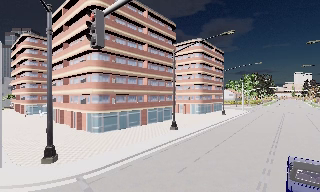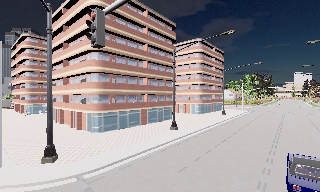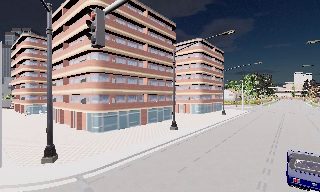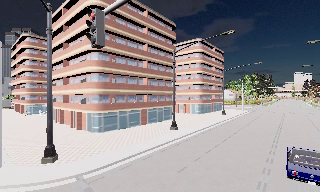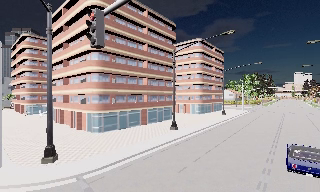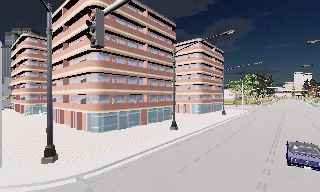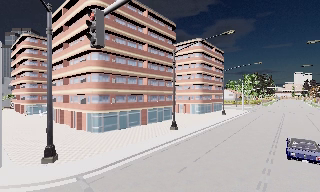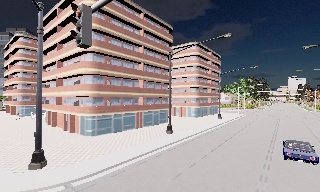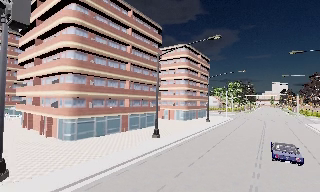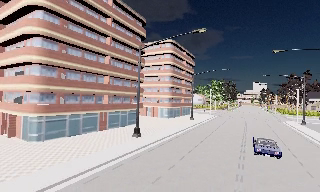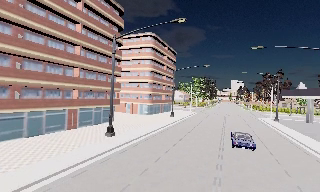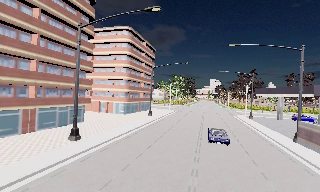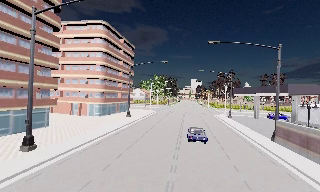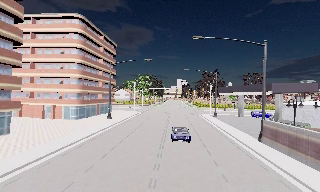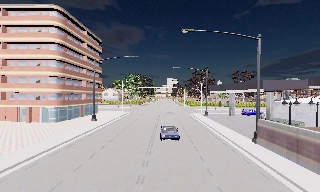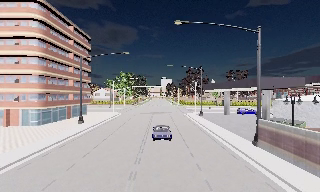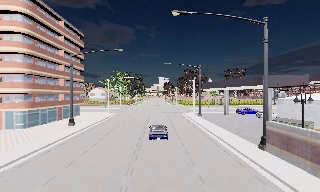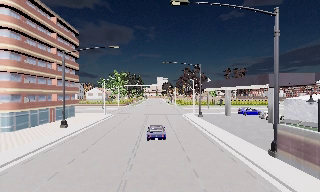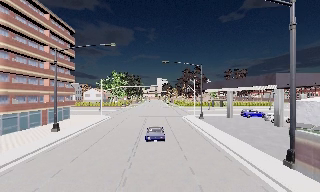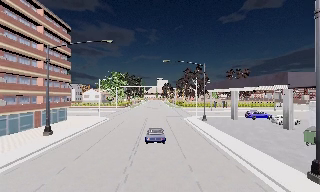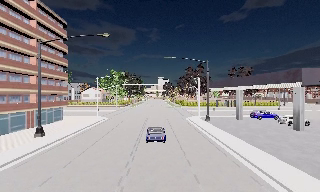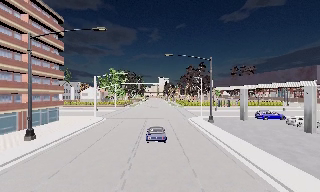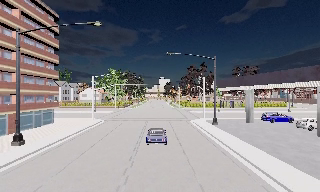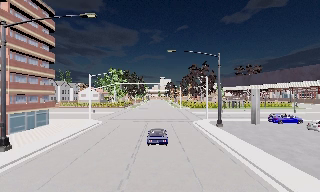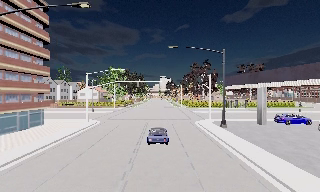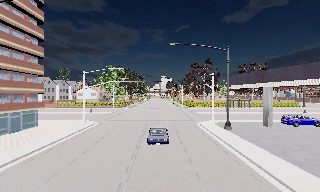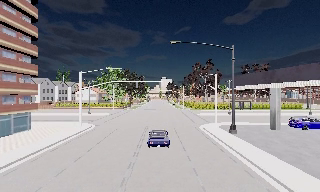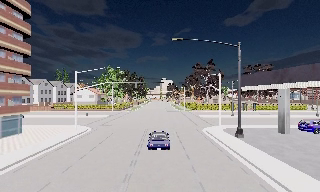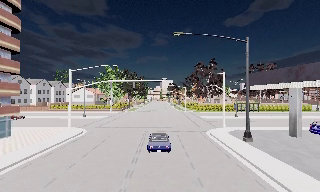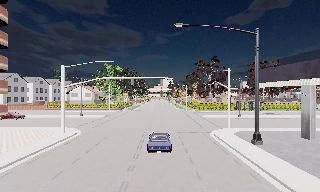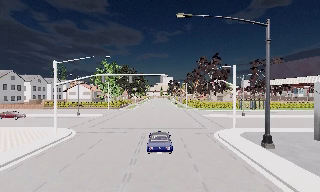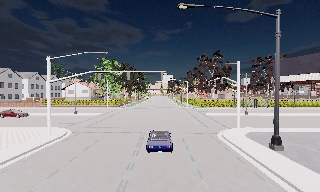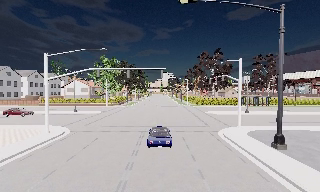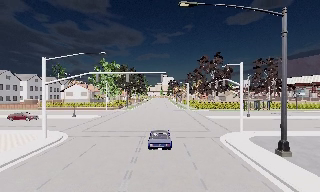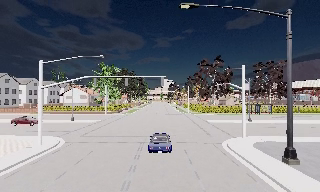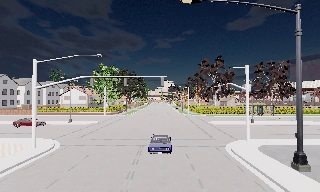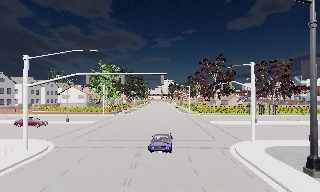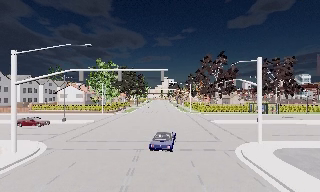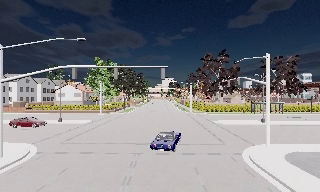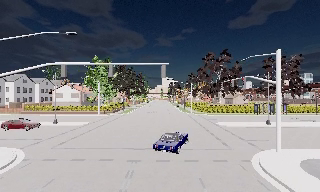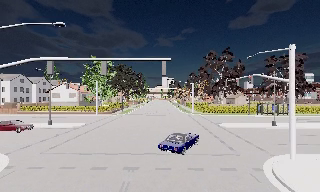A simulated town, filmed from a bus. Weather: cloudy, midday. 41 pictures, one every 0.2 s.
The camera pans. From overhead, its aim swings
clockwise.
The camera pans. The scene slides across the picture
to the left.
0.0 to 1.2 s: The camera keeps its place and its aim.
1.2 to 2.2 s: The camera swings to its right by about 25 degrees, and the scene slides to the left. It travels forward, about 6 m, so what stands in front looms larger. It gains speed.
2.2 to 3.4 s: The camera swings to its right by about 20 degrees, and the scene slides to the left. It travels forward, about 10 m, so what stands in front looms larger.
3.4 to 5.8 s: The camera travels forward, about 17 m, so what stands in front looms larger.
5.8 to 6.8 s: The camera travels forward, about 3.5 m, so what stands in front looms larger. It loses speed.
6.8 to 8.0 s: The camera travels forward, about 6 m, so what stands in front looms larger.
The film runs forward here.
